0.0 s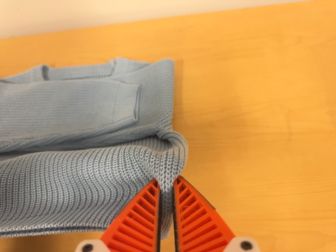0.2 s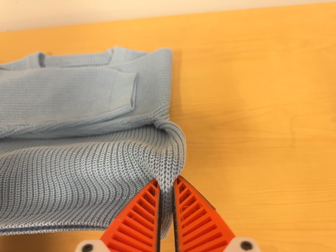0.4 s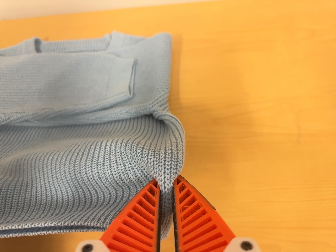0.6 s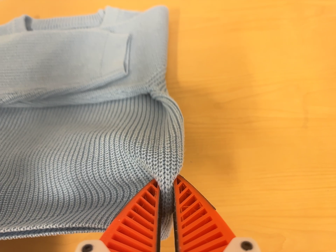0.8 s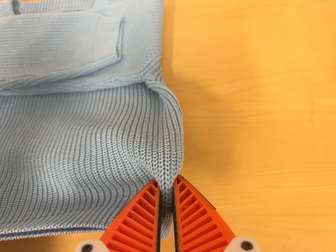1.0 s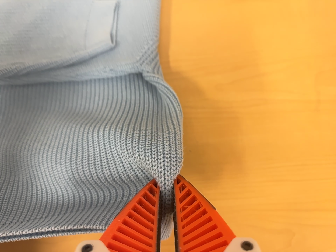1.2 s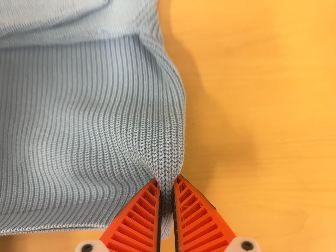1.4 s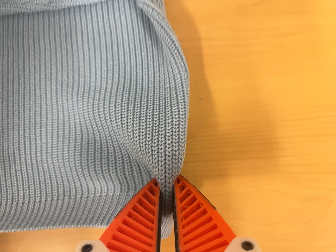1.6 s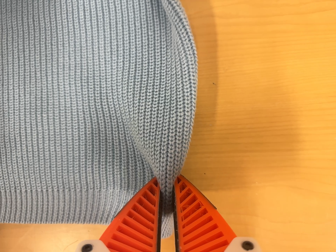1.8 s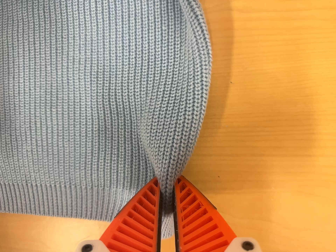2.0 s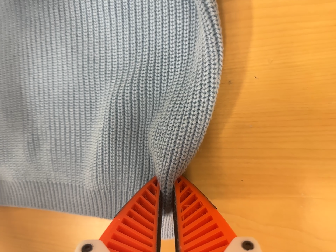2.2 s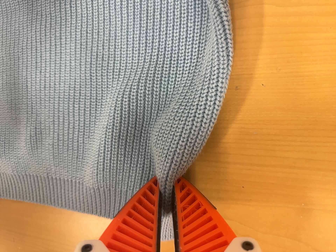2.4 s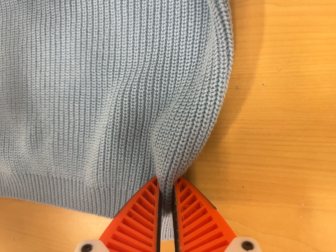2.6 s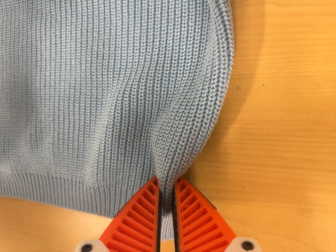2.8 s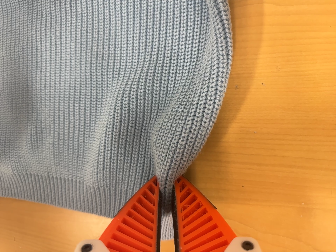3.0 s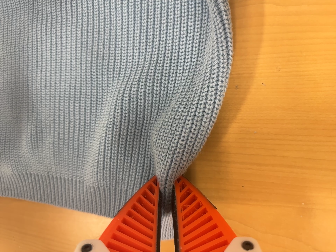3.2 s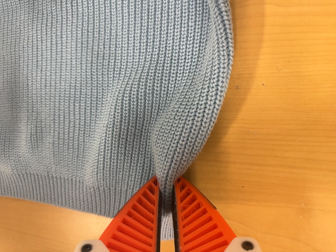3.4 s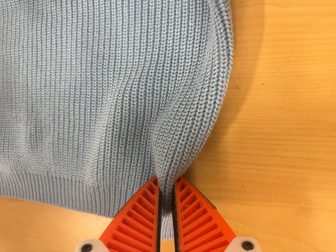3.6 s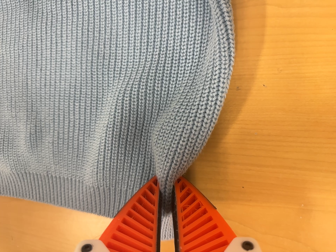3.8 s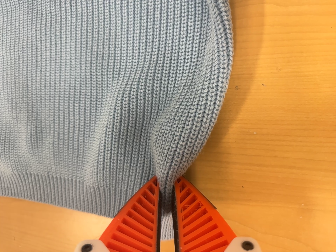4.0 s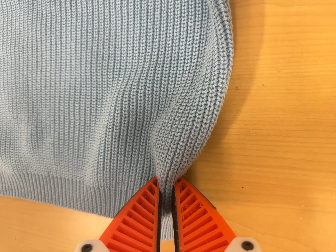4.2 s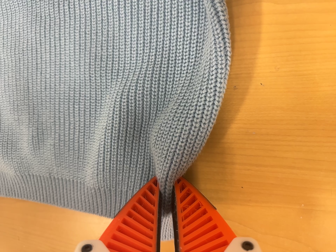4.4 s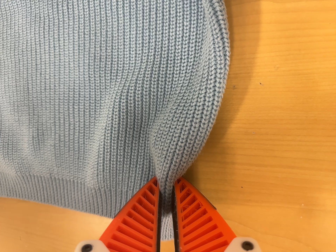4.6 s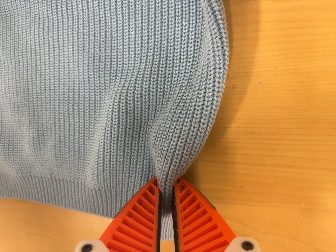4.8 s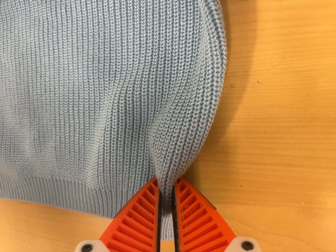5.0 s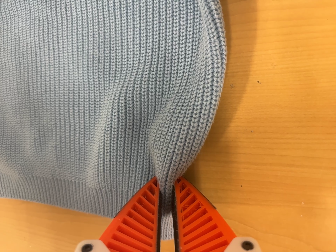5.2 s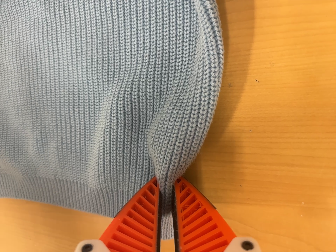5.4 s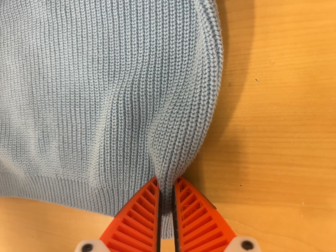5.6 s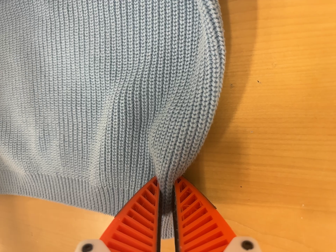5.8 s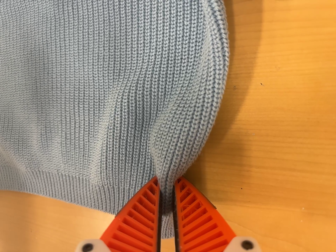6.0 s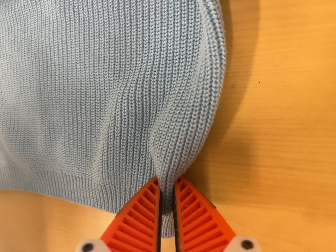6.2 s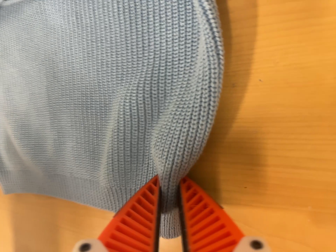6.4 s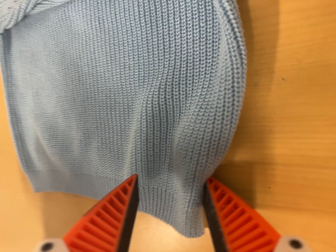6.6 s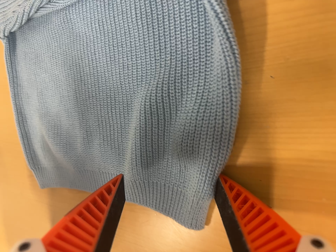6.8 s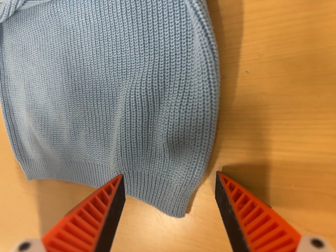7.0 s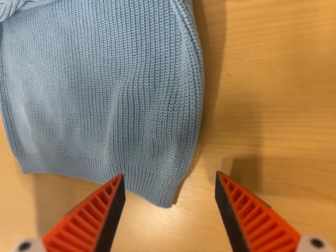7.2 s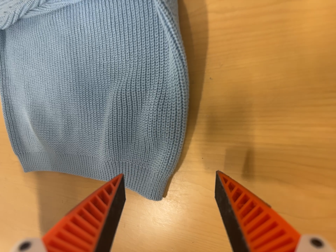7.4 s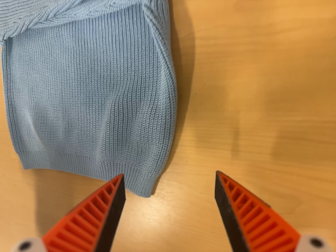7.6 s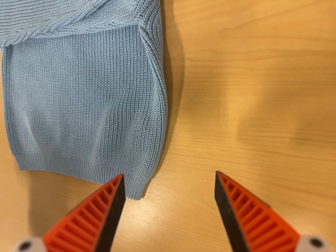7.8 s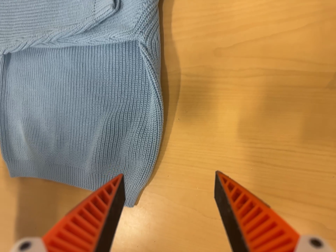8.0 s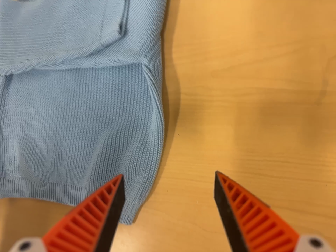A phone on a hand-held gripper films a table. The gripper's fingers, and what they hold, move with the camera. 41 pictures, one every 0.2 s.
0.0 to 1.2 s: The camera travels forward, about 12 cm, so what stands in front looms larger. Its aim tips toward the bottom of its view by about 15 degrees, and the scene shifts upward.
1.2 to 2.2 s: The camera swings to its left by about 15 degrees, and the scene slides to the right. It travels forward, about 9 cm, so what stands in front looms larger. Its aim tips toward the bottom of its view by about 15 degrees, and the scene shifts upward.
2.2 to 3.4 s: The camera keeps its place and its aim.
3.4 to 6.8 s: The camera pans to its left by about 15 degrees. It travels to its right, about 5 cm.
6.8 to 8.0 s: The camera pans to its right by about 10 degrees. It travels backward, about 14 cm, so what stands in front gets smaller. Its aim tips toward the top of its view by about 15 degrees, and the scene shifts downward.
The film runs backward here.
